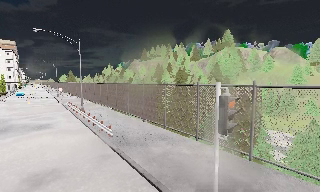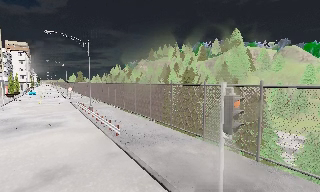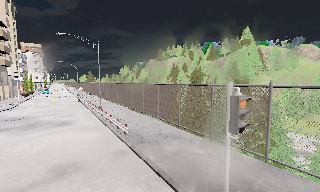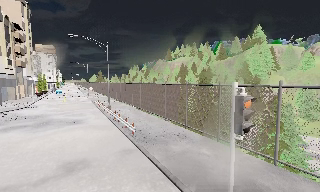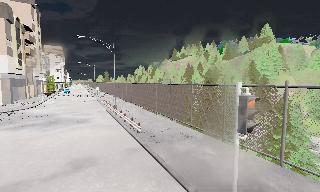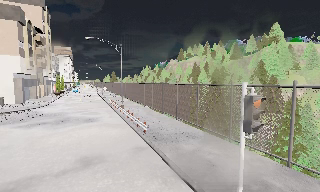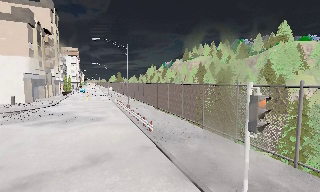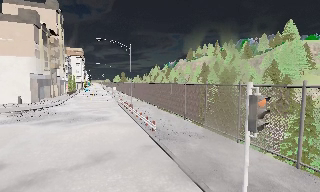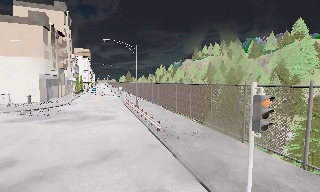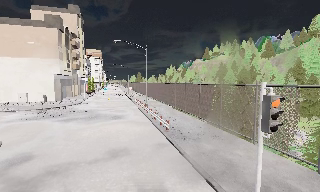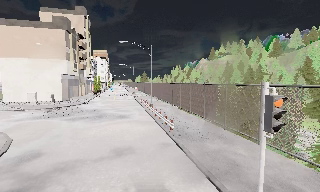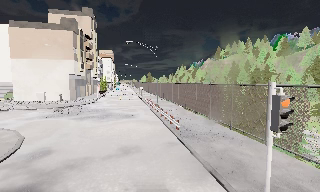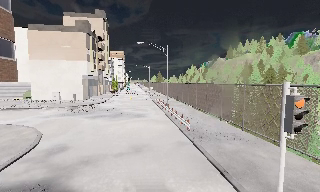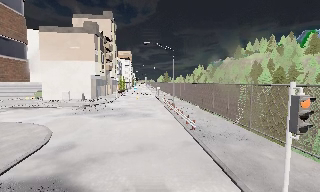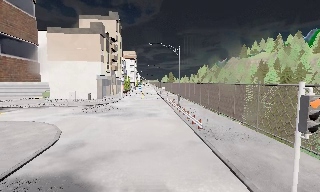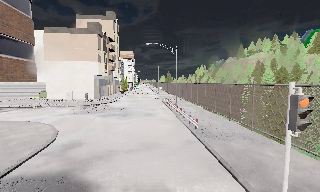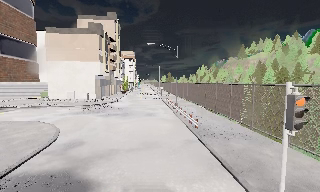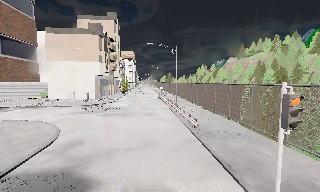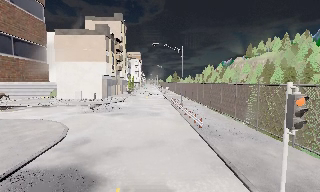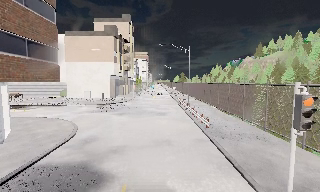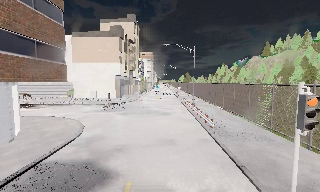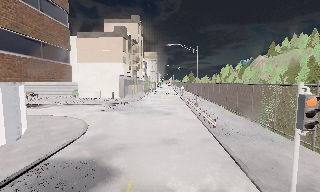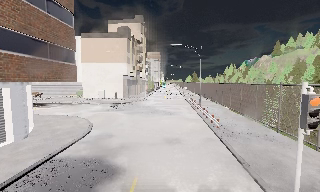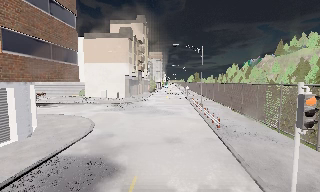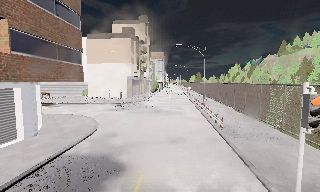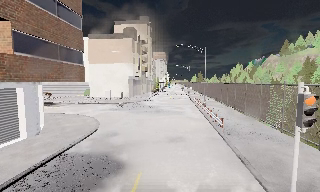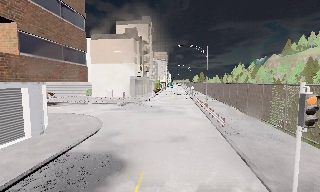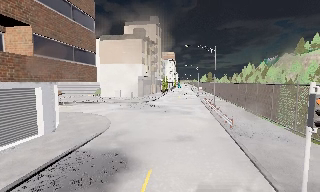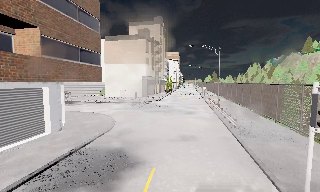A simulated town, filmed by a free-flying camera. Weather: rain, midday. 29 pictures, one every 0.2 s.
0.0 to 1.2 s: The camera swings to its left by about 15 degrees, and the scene slides to the right. It travels backward, about 0.5 m, so what stands in front gets smaller.
1.2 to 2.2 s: The camera pans to its left, which is counterclockwise from overhead, by about 10 degrees.
2.2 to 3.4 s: The camera travels backward, about 0.5 m, so what stands in front gets smaller.
3.4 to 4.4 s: The camera shifts only a little, or ends up much as it began.
4.4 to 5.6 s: The camera travels backward, about 0.5 m, so what stands in front gets smaller.
The film runs backward here.
